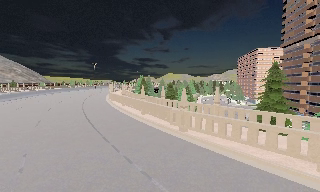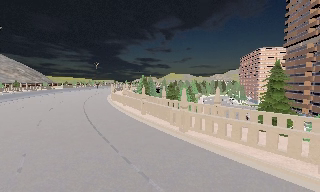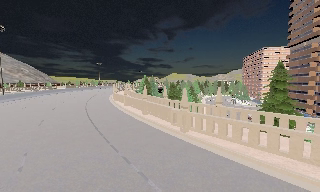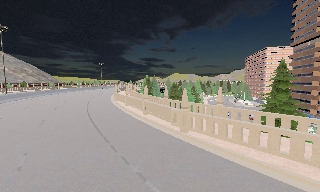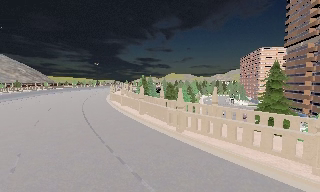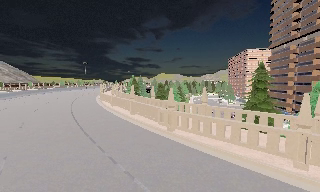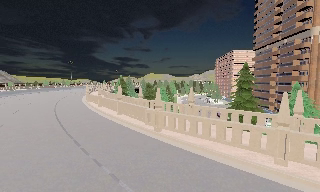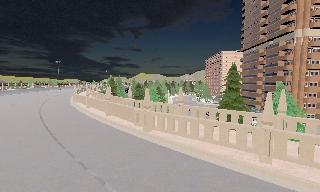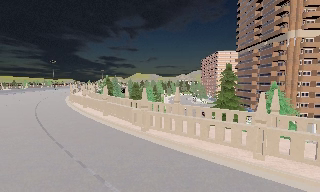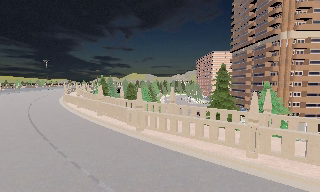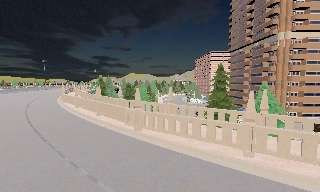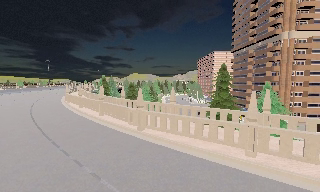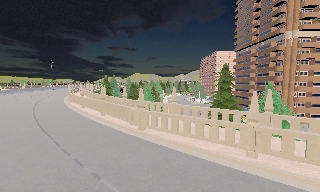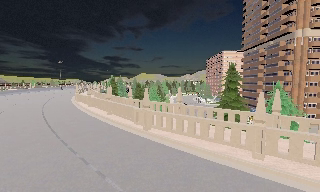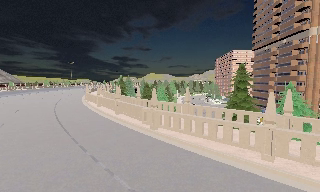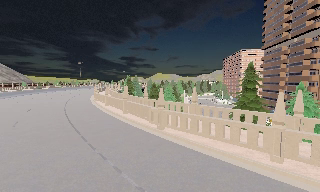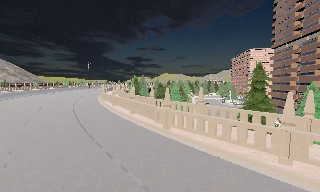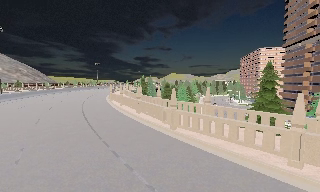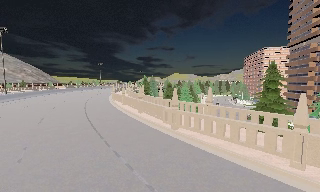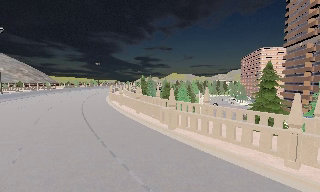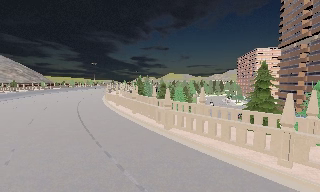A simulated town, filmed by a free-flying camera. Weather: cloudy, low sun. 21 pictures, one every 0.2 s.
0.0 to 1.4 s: The camera travels to its right, about 0.5 m, so close, fixed things drift to the left.
1.4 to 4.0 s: The camera pans to its left, which is counterclockwise from overhead, by about 10 degrees. It travels to its right and backward, about 0.5 m.
The film runs backward here.
